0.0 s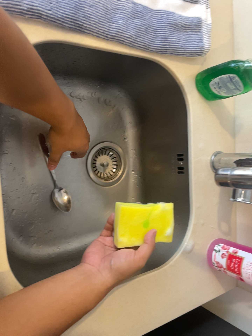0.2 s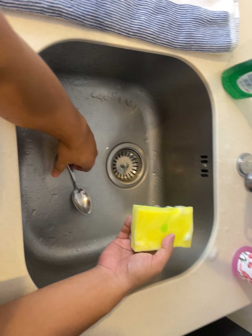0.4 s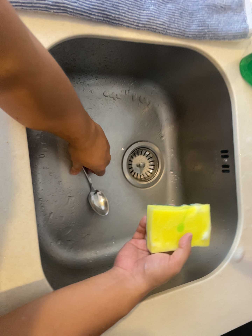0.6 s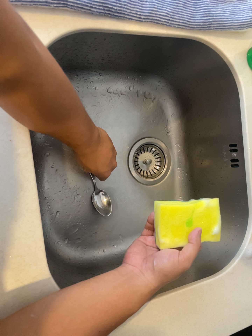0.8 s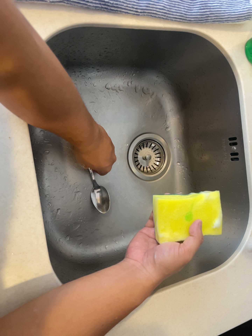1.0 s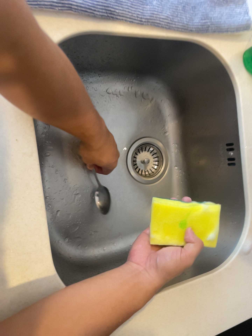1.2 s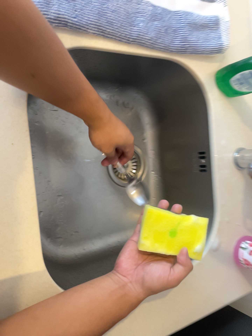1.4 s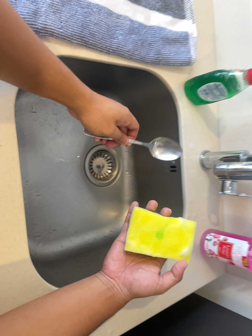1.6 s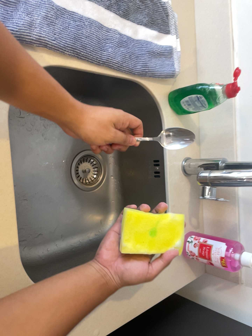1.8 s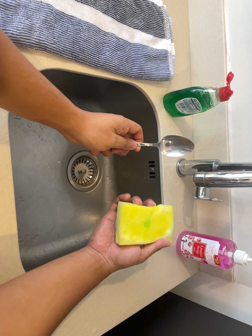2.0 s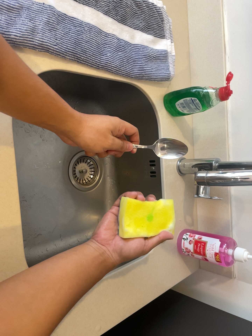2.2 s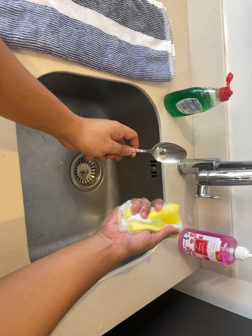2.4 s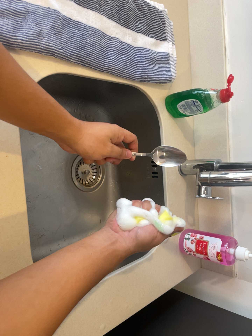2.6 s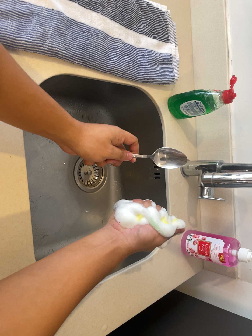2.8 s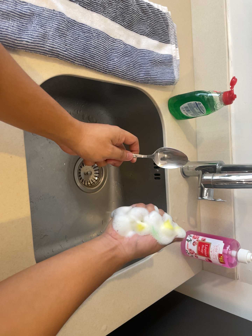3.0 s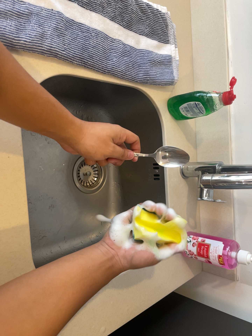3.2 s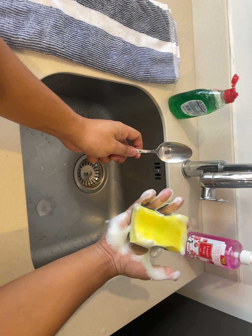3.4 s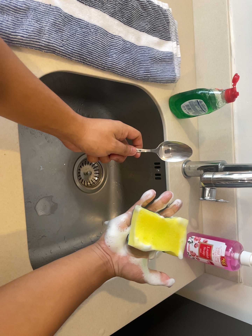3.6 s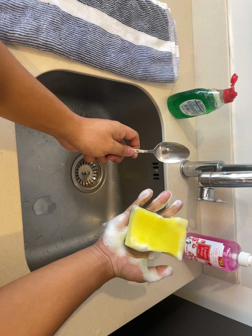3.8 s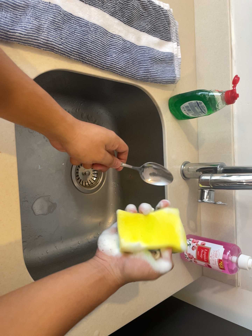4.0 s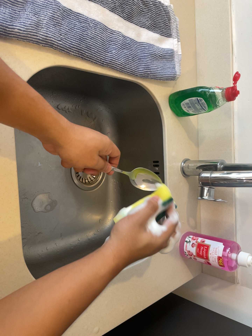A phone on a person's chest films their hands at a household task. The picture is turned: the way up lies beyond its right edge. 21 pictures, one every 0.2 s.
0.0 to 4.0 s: The camera pans to its right by about 10 degrees. It travels backward and to its left, about 10 cm, so what stands in front gets smaller.
The film runs forward here.
